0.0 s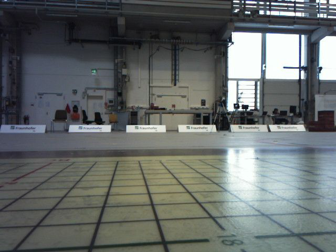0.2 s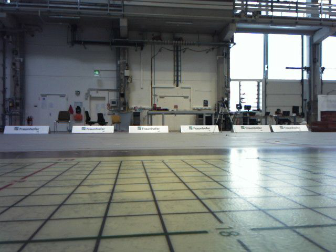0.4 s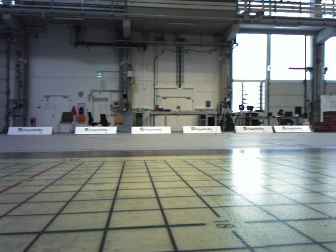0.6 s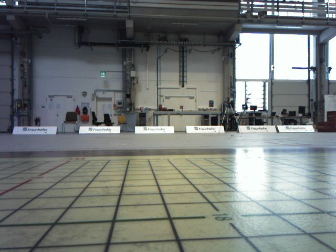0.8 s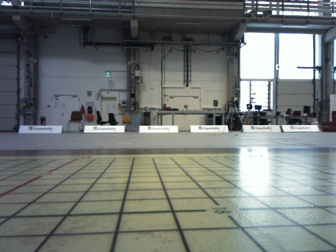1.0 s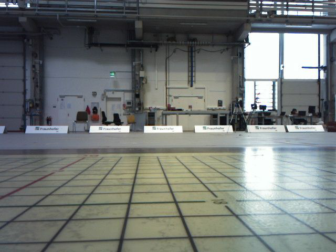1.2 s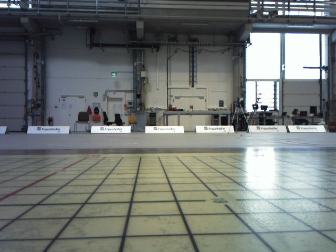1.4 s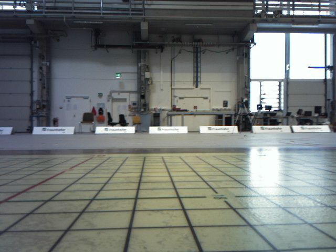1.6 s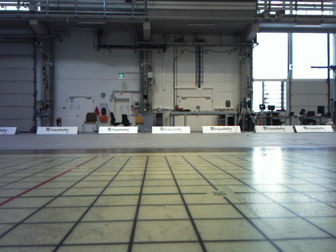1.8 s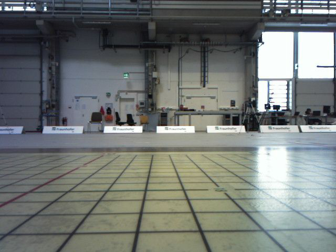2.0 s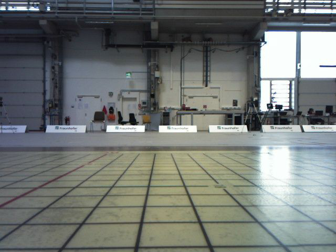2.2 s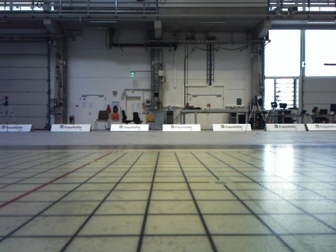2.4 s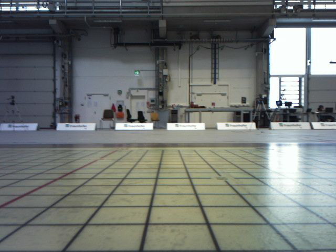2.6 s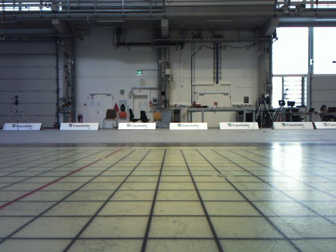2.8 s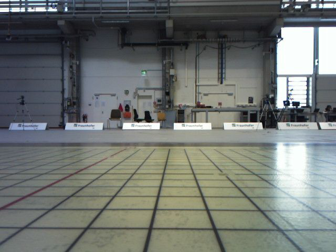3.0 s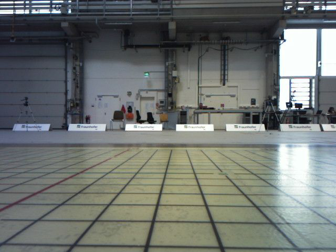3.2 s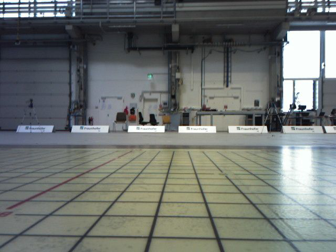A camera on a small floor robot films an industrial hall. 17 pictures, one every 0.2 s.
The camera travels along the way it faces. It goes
backward.
0.0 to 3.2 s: The camera swings to its left by about 10 degrees, and the scene slides to the right. It travels backward, about 0.6 m, so what stands in front gets smaller.
The film runs backward here.
